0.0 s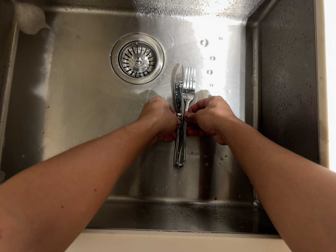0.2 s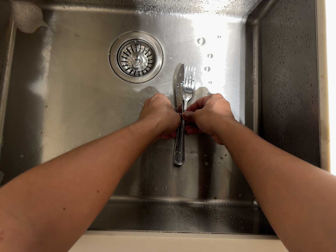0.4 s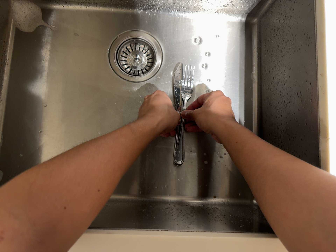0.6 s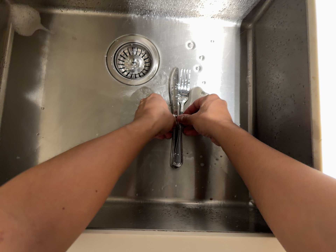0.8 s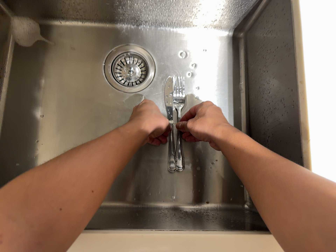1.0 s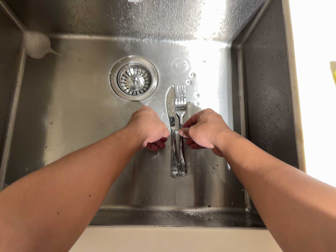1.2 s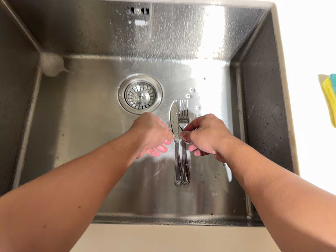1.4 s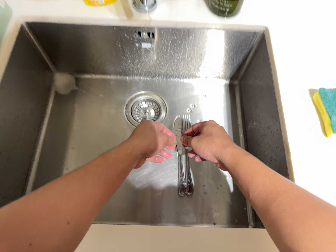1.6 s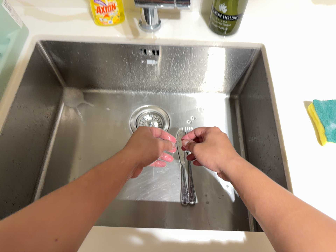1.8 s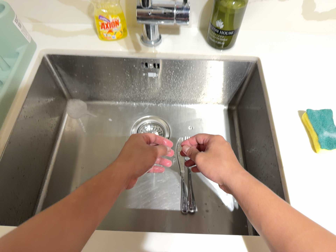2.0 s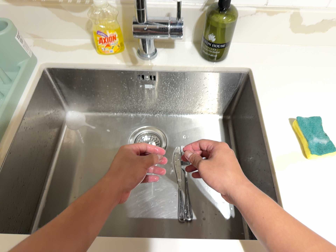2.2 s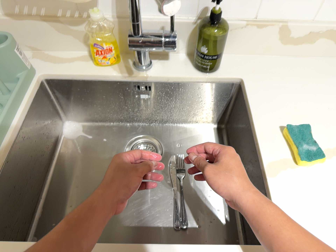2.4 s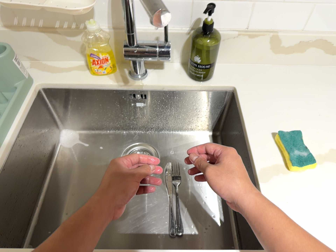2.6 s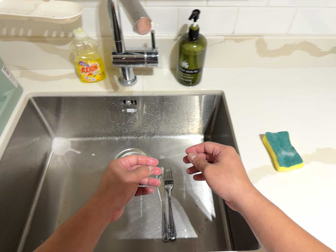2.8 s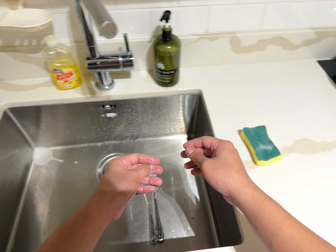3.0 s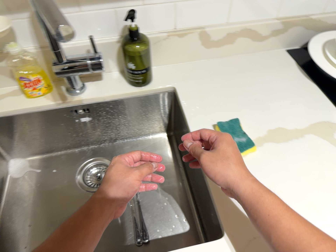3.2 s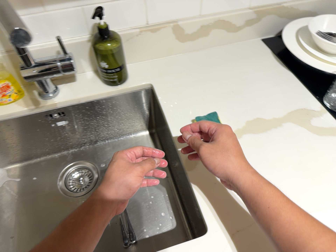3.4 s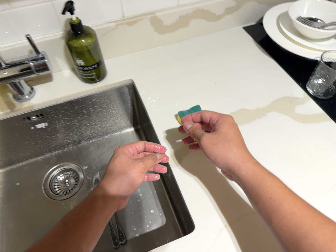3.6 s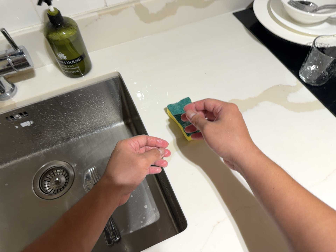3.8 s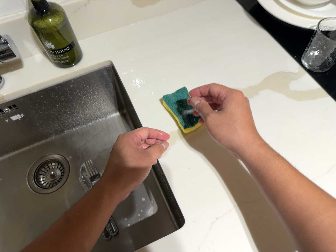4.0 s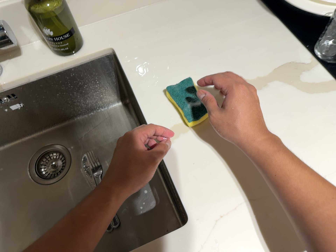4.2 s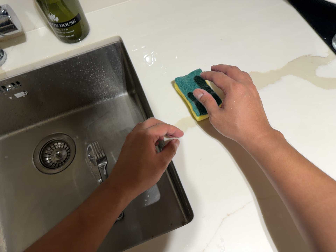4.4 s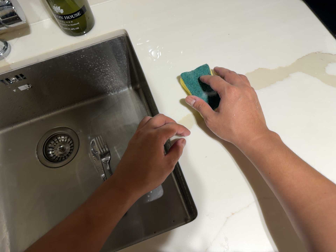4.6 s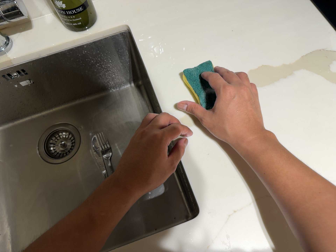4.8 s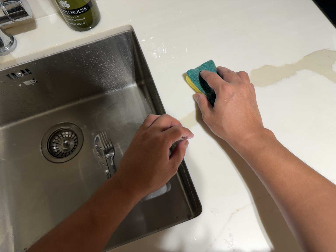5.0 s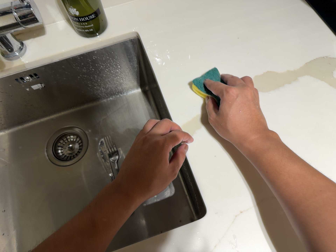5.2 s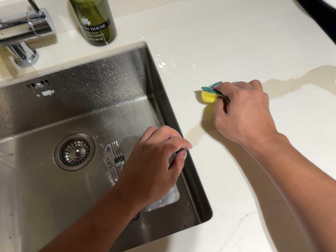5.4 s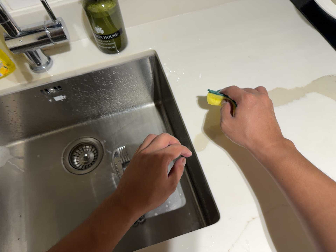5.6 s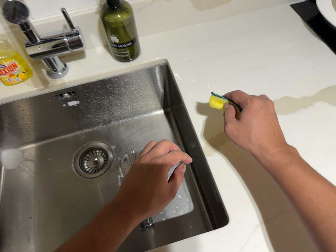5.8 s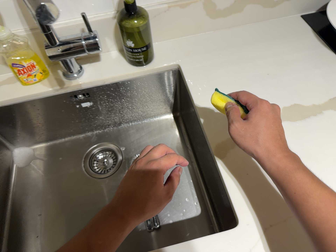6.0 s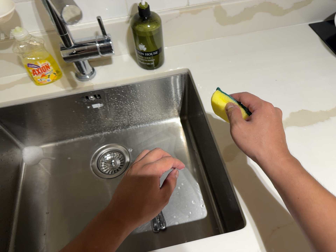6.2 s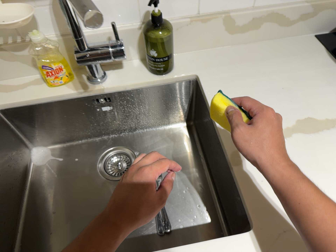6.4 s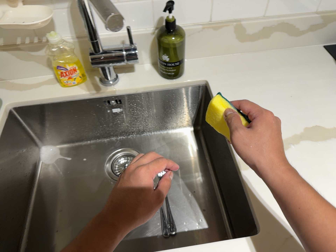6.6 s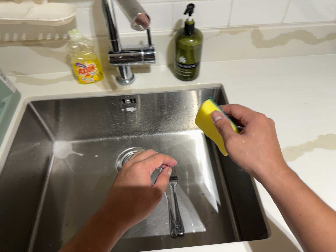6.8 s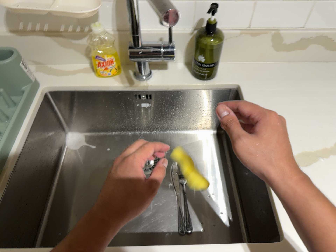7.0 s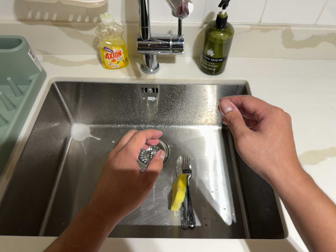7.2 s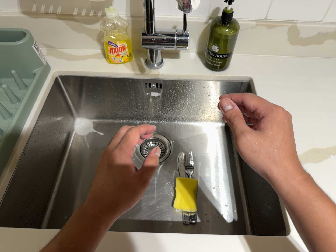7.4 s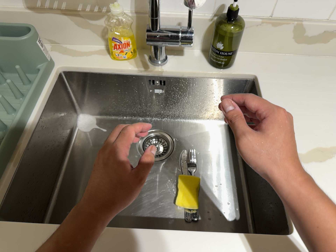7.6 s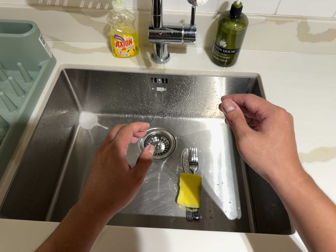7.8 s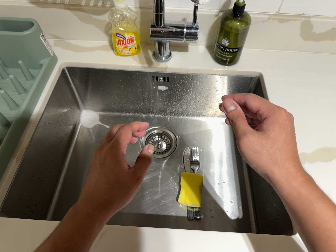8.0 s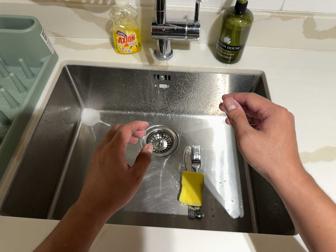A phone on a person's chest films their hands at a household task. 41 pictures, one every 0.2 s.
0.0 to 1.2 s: The camera travels backward, about 9 cm, so what stands in front gets smaller. Its aim tips toward the top of its view by about 10 degrees.
1.2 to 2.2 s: The camera travels backward and toward the bottom of its view, about 14 cm, so what stands in front gets smaller. Its aim tips toward the top of its view by about 15 degrees, and the scene shifts downward.
2.2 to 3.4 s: The camera swings to its right by about 10 degrees, and the scene slides to the left. It travels to its right, about 12 cm, so close, fixed things drift to the left. It rolls about its line of sight by about 20 degrees, and the scene rotates counterclockwise.
3.4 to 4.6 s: The camera travels forward, about 10 cm, so what stands in front looms larger. Its aim tips toward the bottom of its view by about 15 degrees, and the scene shifts upward.
4.6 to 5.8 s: The camera travels backward and to its left, about 10 cm, so what stands in front gets smaller. Its aim tips toward the top of its view by about 10 degrees, and the scene shifts downward.
5.8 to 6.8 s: The camera travels to its left, about 10 cm, so close, fixed things drift to the right. It rolls about its line of sight by about 10 degrees, and the scene rotates clockwise.
6.8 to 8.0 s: The camera shifts only a little, or ends up much as it began.
The film runs forward here.
